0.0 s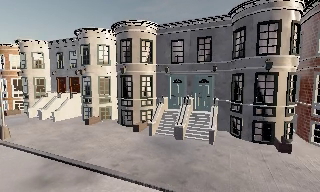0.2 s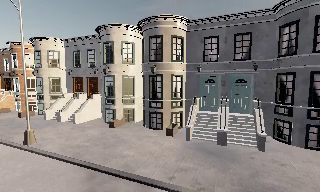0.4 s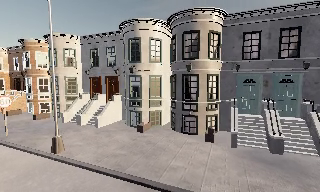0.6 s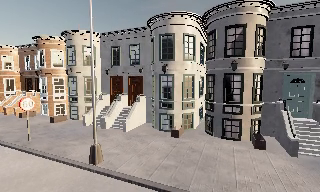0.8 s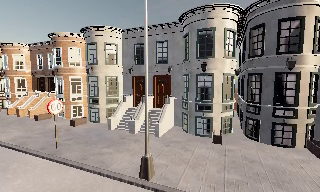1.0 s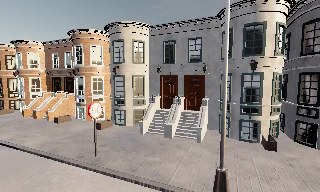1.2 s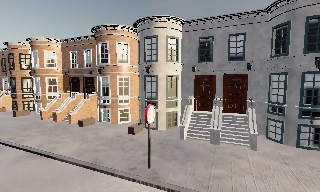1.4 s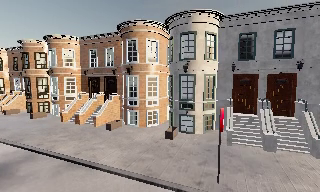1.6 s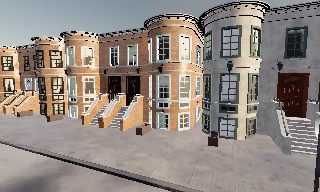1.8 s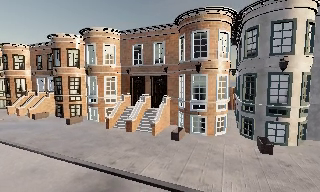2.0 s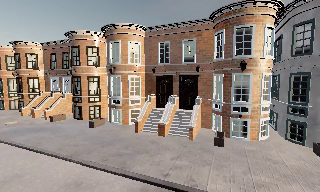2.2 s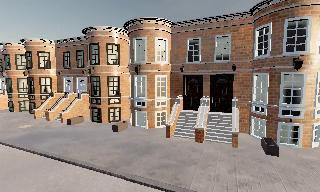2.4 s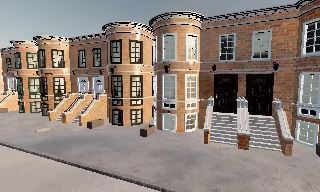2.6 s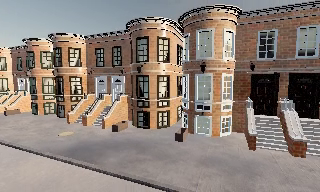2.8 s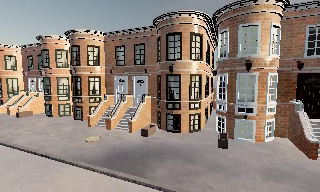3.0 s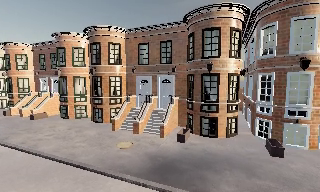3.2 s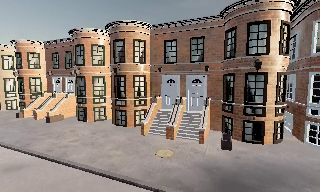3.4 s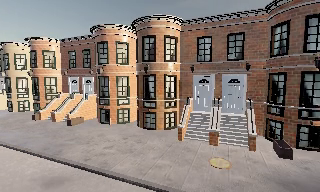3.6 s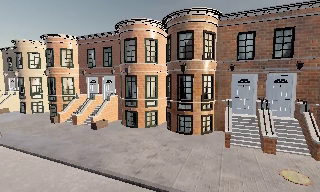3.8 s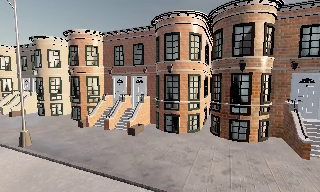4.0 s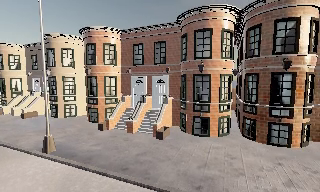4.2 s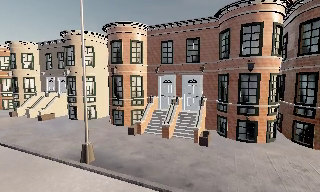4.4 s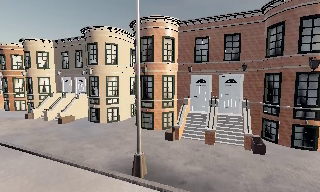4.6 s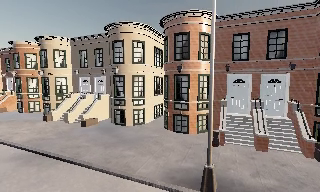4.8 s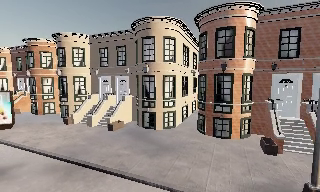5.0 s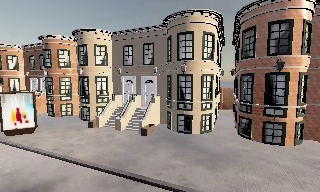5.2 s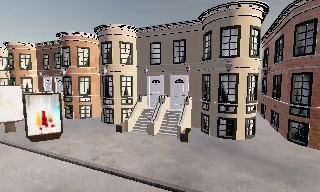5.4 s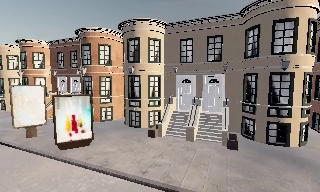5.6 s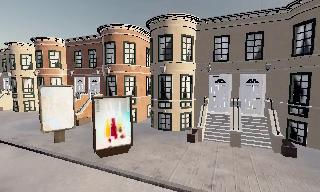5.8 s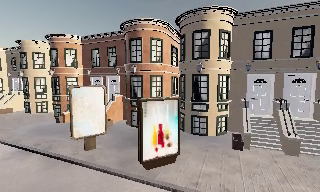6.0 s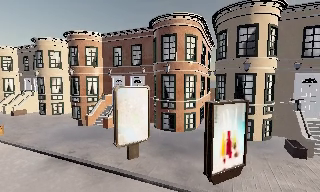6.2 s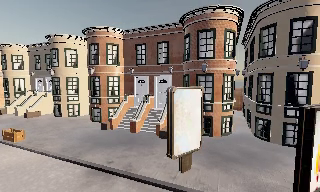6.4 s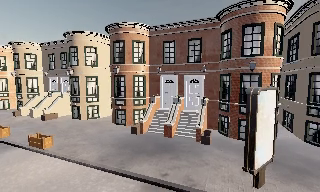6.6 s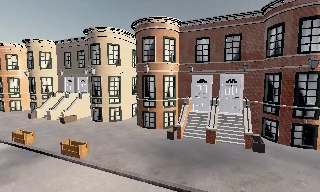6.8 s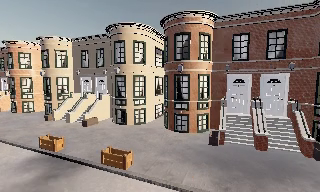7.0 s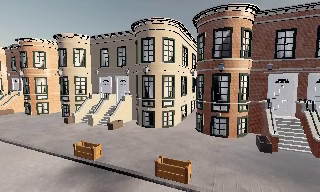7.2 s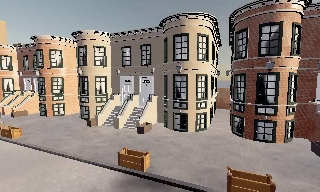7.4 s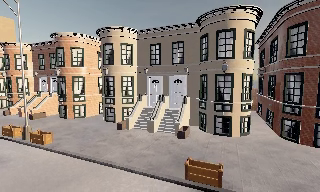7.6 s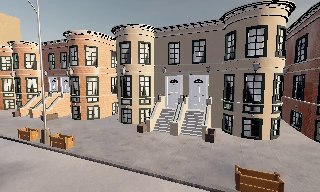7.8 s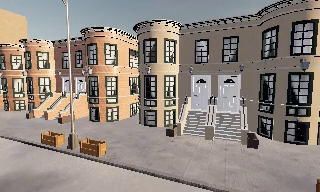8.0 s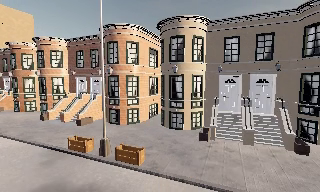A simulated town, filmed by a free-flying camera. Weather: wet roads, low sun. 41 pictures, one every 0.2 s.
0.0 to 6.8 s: The camera travels to its left and forward, about 75 m, so close, fixed things drift to the right.
6.8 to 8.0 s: The camera travels to its left, about 12 m, so close, fixed things drift to the right.
The film runs backward here.
